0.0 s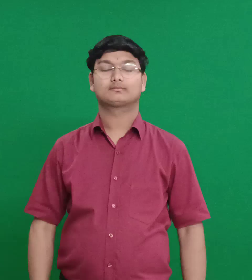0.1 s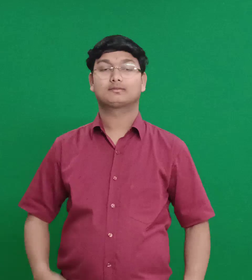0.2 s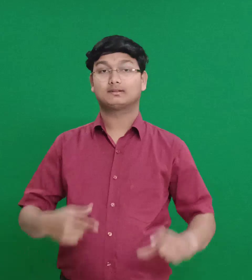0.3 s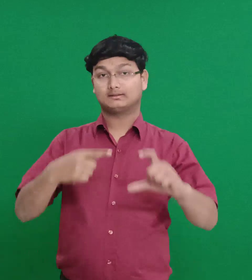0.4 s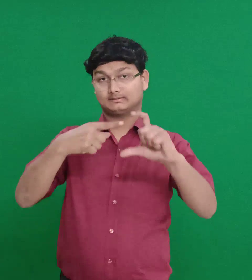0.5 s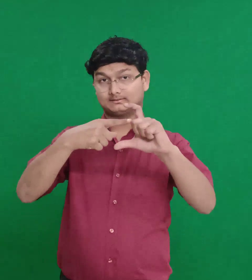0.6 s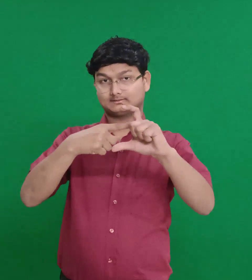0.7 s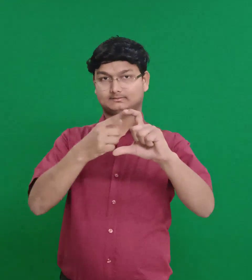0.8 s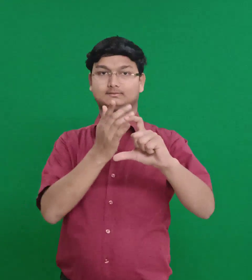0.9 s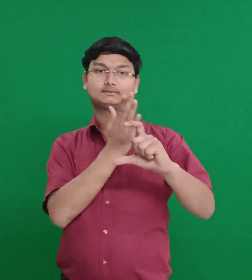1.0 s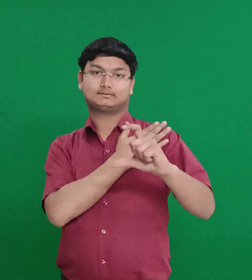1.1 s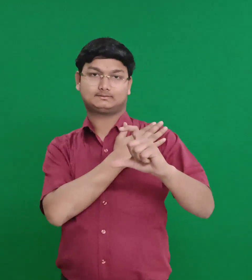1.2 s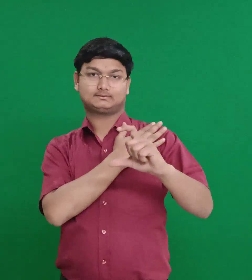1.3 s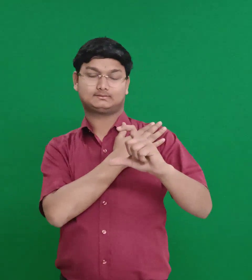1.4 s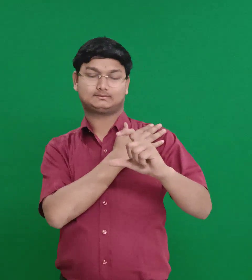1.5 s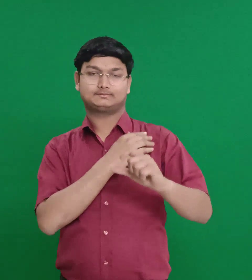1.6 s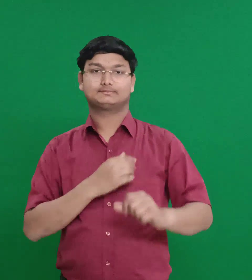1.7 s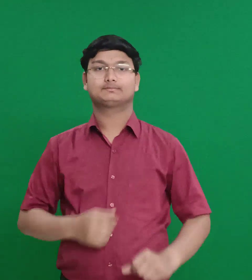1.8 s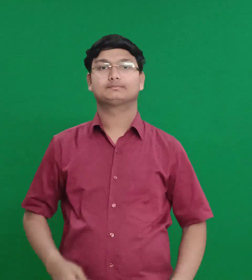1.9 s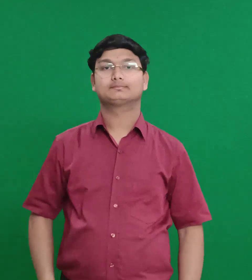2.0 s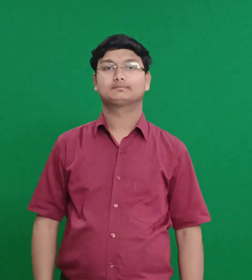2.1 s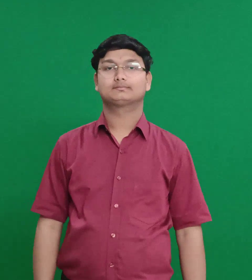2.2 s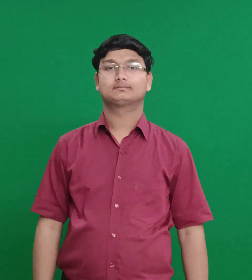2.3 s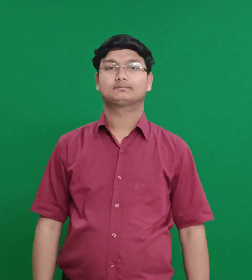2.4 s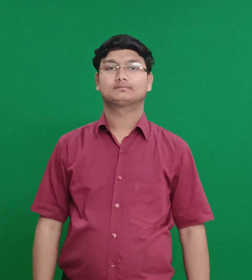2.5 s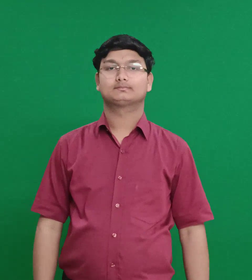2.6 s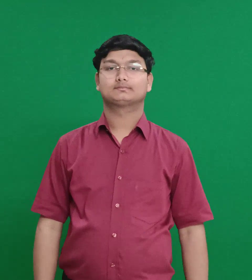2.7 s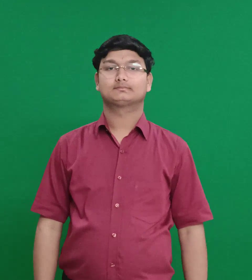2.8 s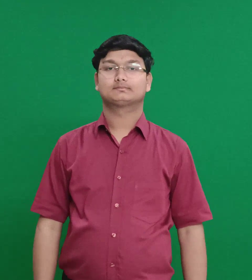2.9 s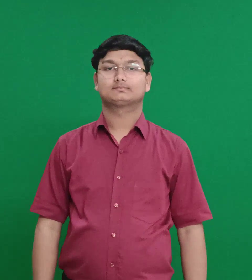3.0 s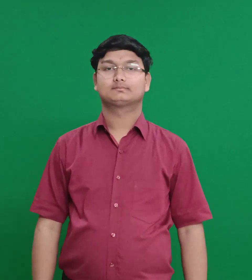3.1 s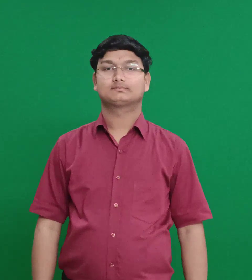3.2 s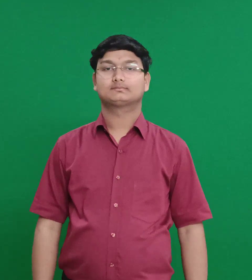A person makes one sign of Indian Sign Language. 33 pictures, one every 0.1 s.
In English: epaphras
